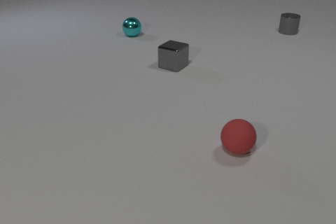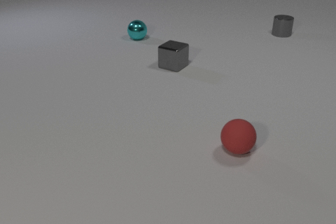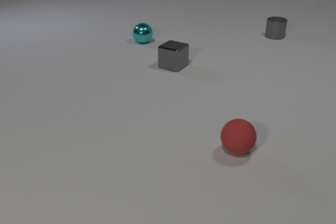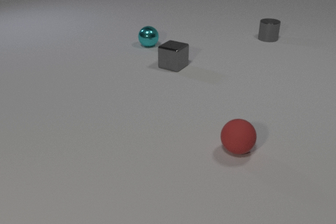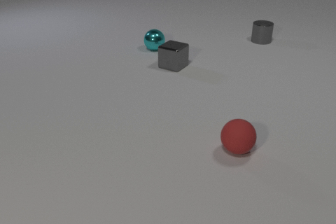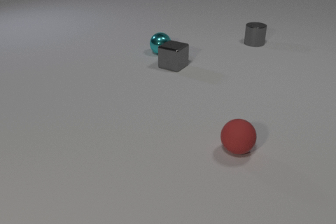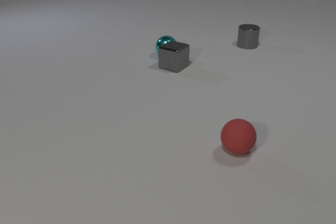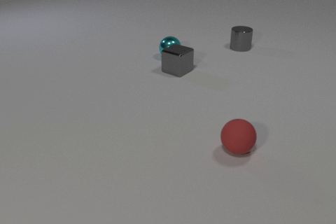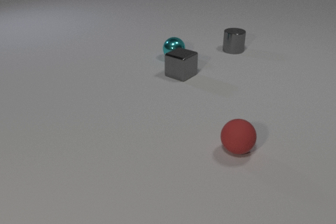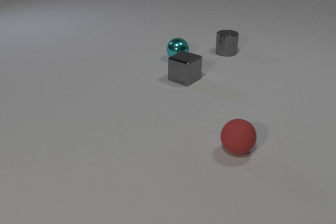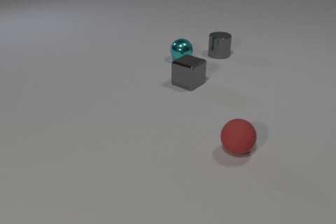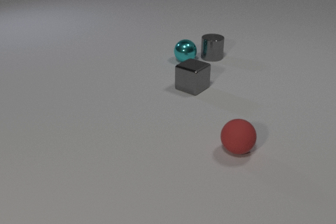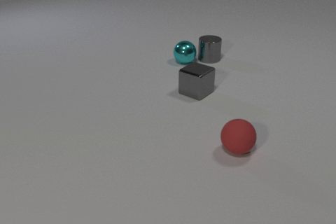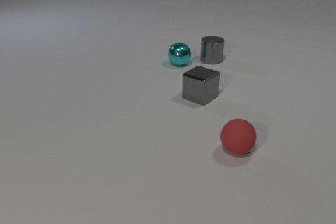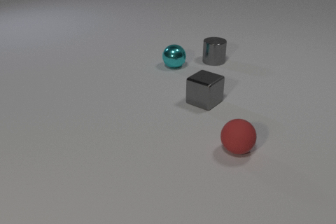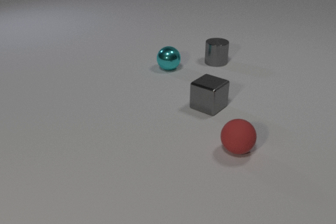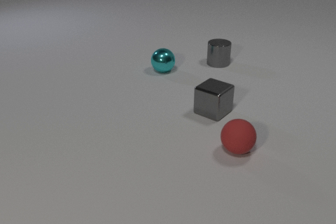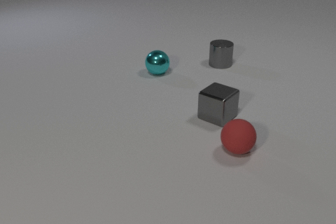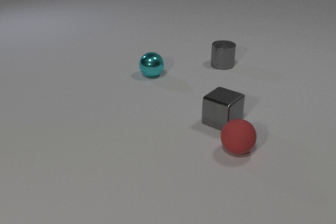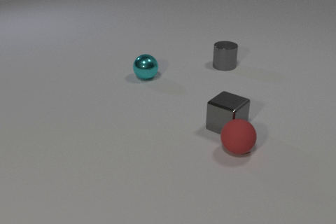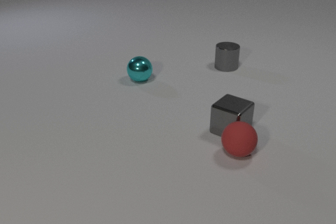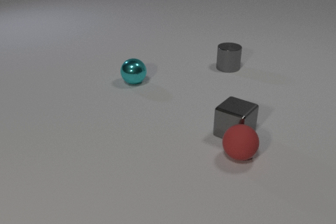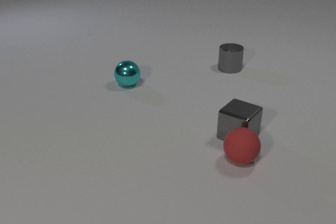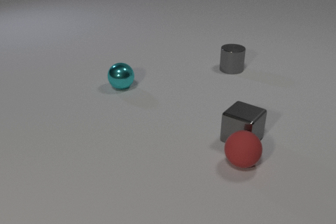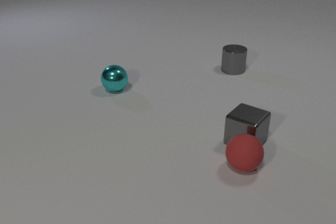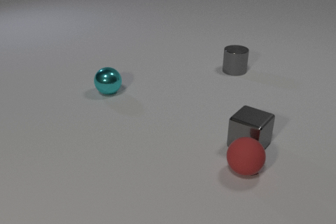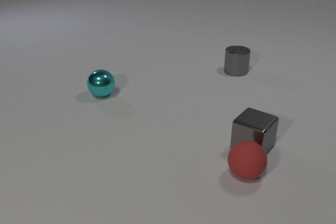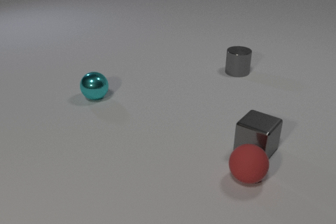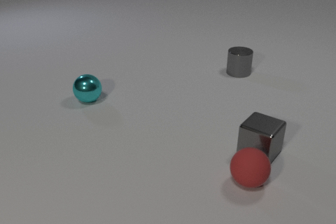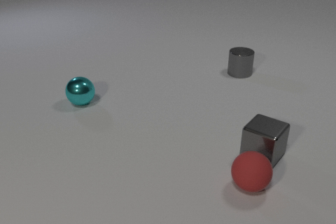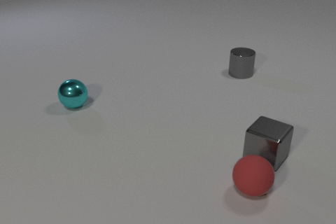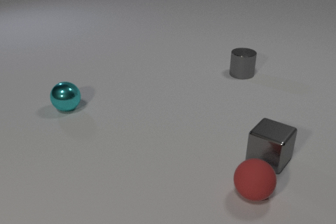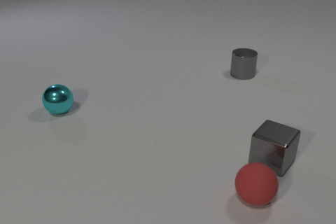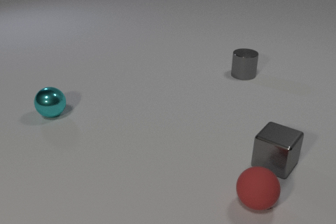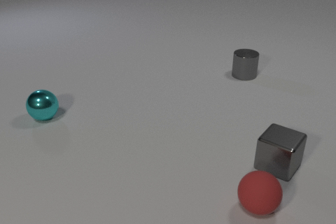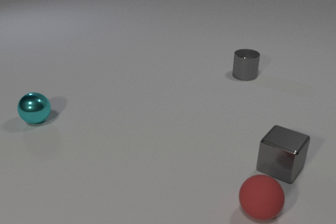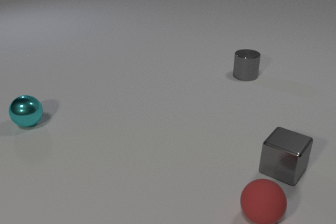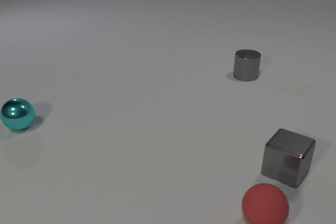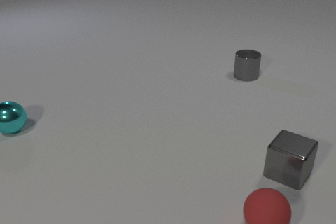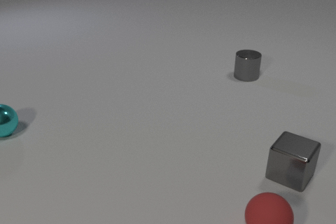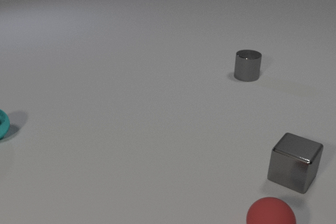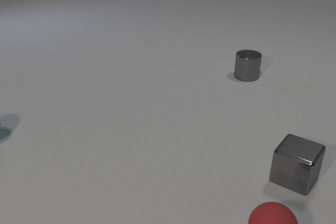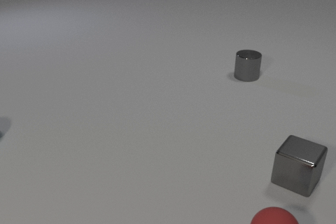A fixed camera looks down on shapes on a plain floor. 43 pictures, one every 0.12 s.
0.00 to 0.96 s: The cyan metal sphere rolls toward the camera and to the right. The gray metal cube slides toward the camera. The gray metal cylinder slides toward the camera and to the left. The cyan metal sphere and the gray metal cube collide.
0.96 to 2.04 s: The cyan metal sphere rolls toward the camera and to the left. The gray metal cube slides toward the camera and to the right. The gray metal cylinder slides toward the camera. The cyan metal sphere and the gray metal cylinder collide.
2.04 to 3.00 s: The cyan metal sphere rolls to the left and toward the camera. The gray metal cube slides toward the camera and to the right. The red rubber sphere rolls toward the camera. The gray metal cylinder slides toward the camera and to the right. The gray metal cube and the red rubber sphere collide.
3.00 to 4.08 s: The cyan metal sphere rolls to the left and toward the camera. The gray metal cube slides toward the camera and to the right. The red rubber sphere rolls toward the camera. The gray metal cylinder slides to the right and toward the camera.
4.08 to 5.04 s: The cyan metal sphere rolls to the left and toward the camera, leaves at the left edge. The gray metal cube slides to the right and toward the camera. The red rubber sphere rolls toward the camera.
What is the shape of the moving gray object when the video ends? cube.
How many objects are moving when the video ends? 2.
How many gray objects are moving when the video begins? 1.
